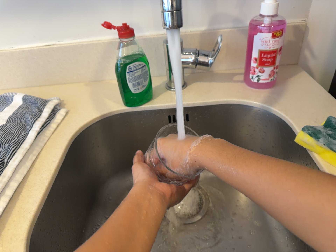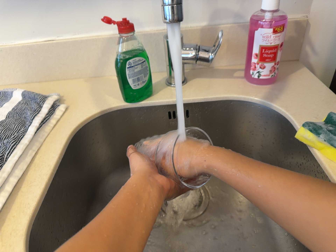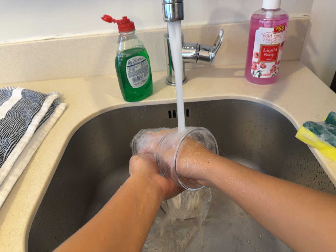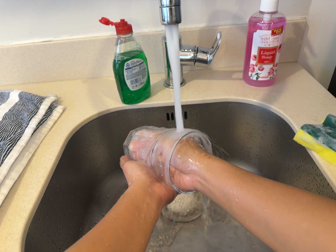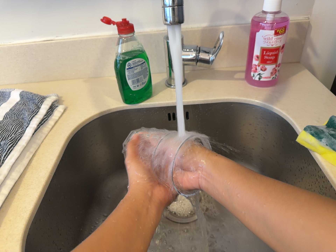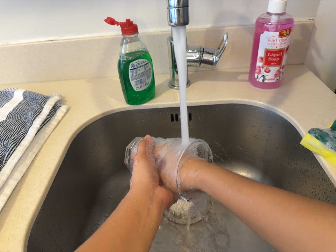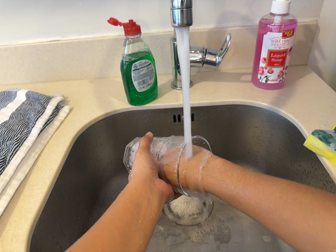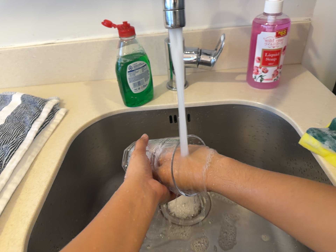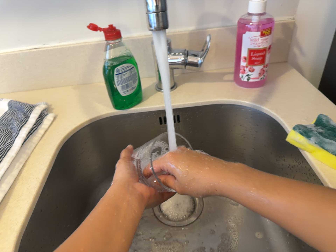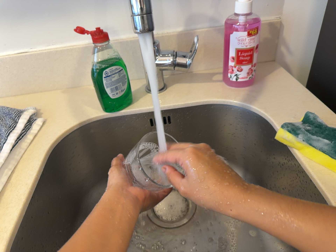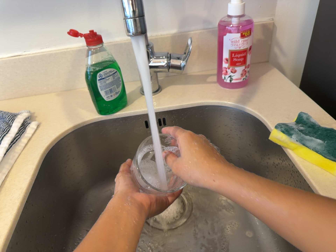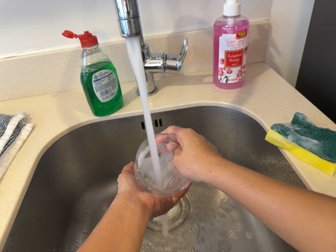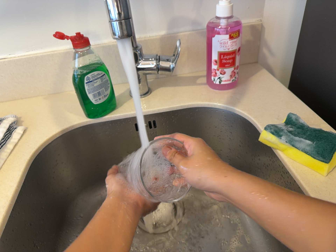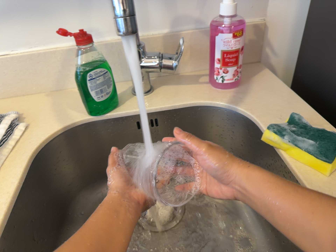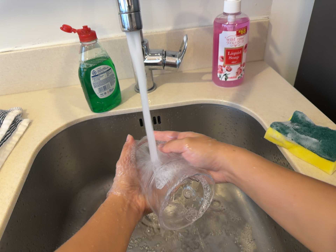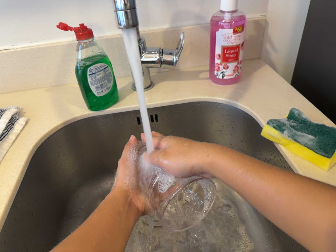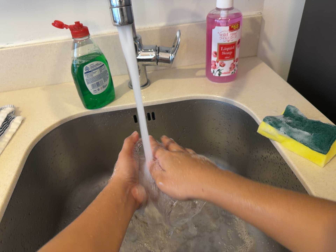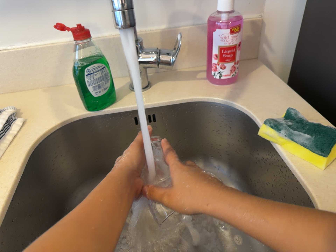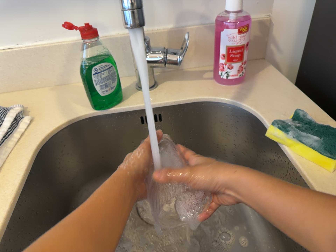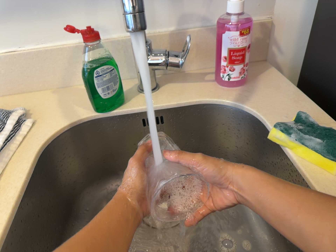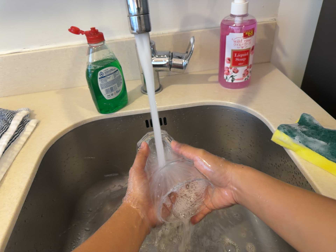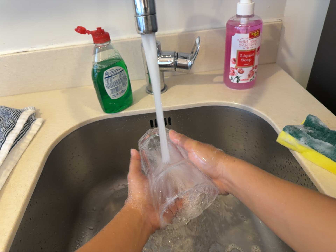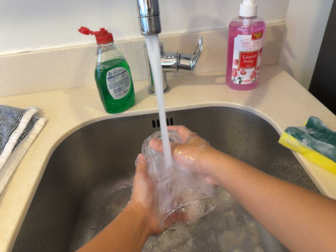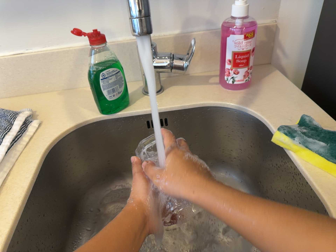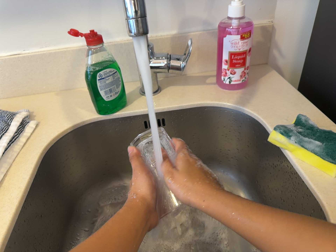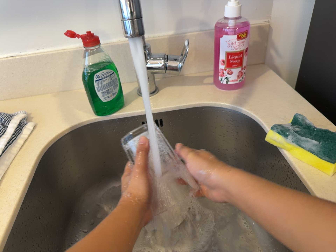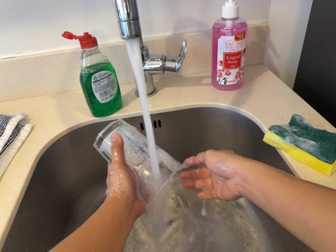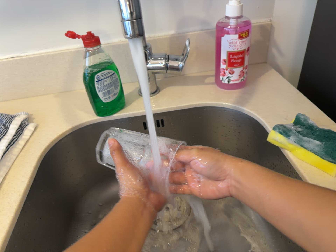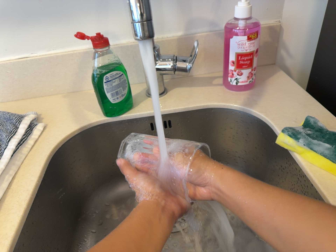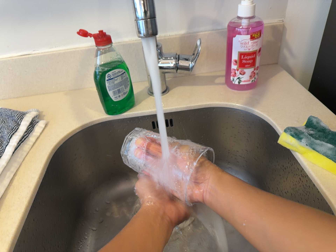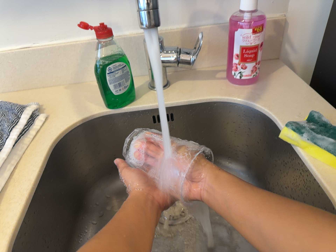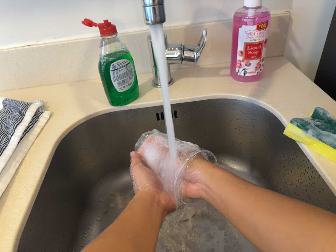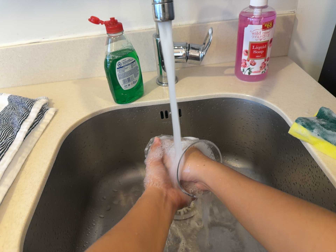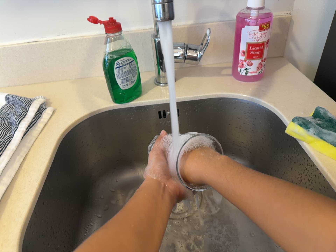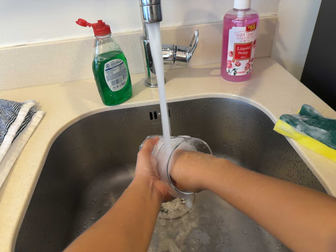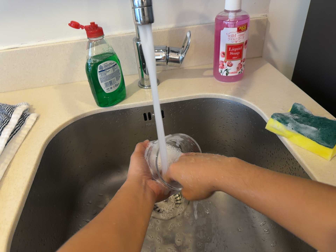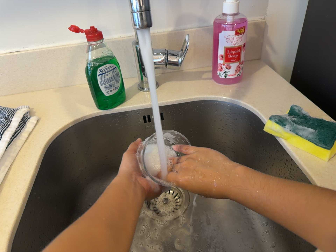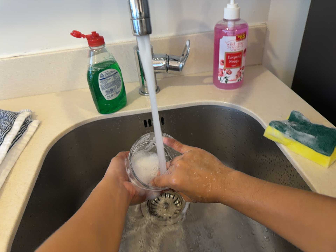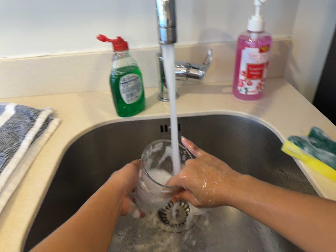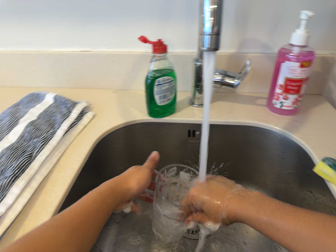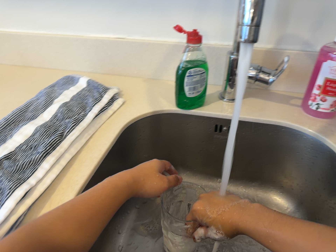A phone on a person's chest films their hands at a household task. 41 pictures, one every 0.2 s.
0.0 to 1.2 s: The camera keeps its place and its aim.
1.2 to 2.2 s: The camera shifts only a little, or ends up much as it began.
2.2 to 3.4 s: The camera keeps its place and its aim.
3.4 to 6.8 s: The camera shifts only a little, or ends up much as it began.
6.8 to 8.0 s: The scene slides to the right, as the camera pans about 15 degrees to its left. It rolls about its line of sight by about 15 degrees, and the scene rotates clockwise.
The film runs backward here.
